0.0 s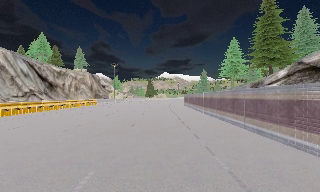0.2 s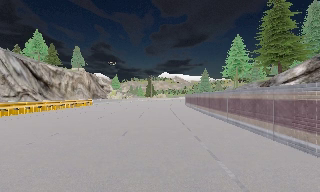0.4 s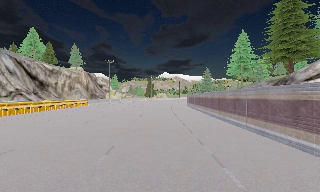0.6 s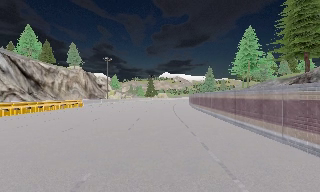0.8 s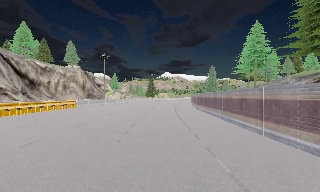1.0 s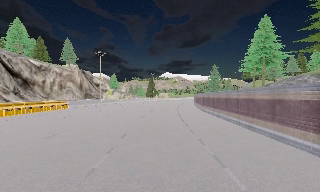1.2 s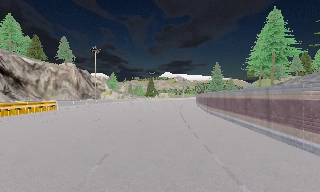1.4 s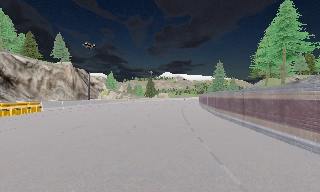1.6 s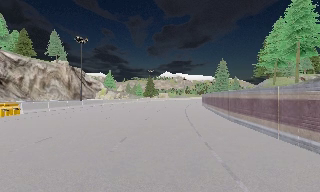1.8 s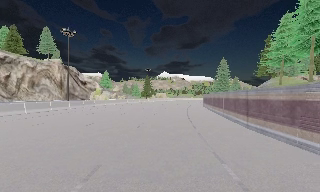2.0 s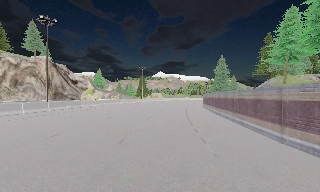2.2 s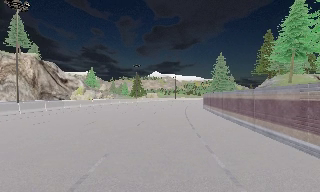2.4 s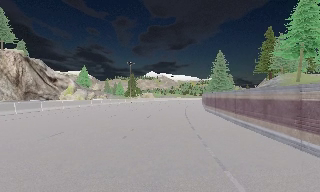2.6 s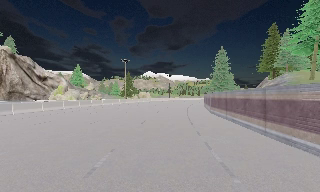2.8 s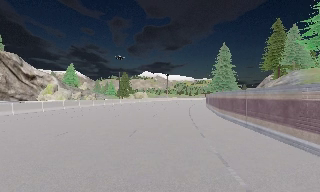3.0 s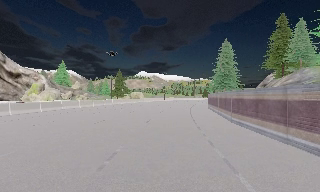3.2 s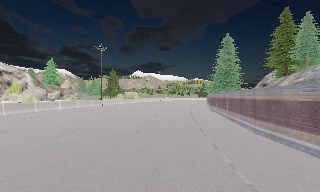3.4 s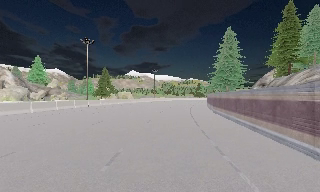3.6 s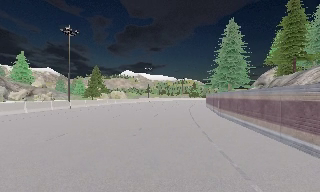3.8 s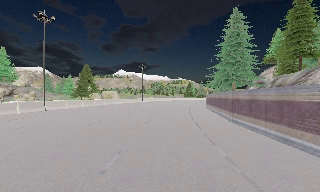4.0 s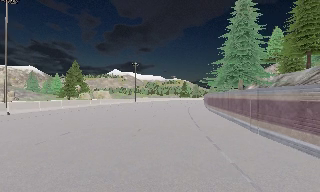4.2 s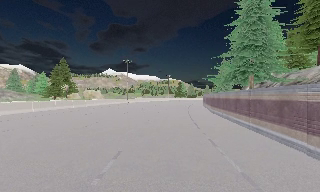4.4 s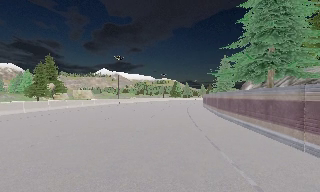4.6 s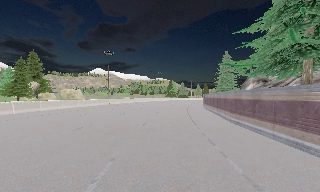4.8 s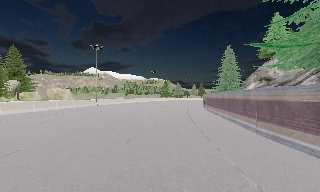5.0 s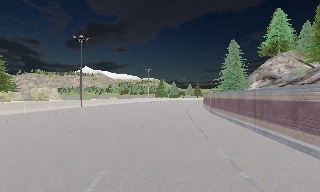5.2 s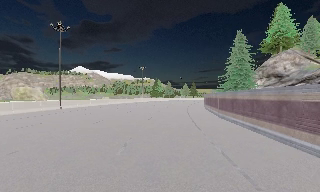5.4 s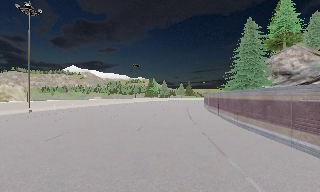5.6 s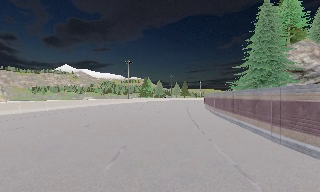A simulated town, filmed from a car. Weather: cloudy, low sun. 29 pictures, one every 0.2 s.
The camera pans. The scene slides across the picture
to the left.
The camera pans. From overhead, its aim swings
clockwise.
0.0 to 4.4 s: The camera pans to its right, which is clockwise from overhead, by about 20 degrees. It travels forward, about 70 m, so what stands in front looms larger.
4.4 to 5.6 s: The camera swings to its right by about 10 degrees, and the scene slides to the left. It travels forward, about 25 m, so what stands in front looms larger.
The film runs forward here.
